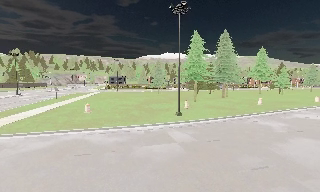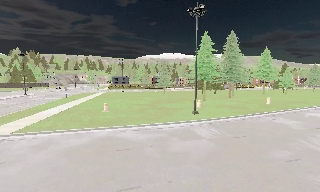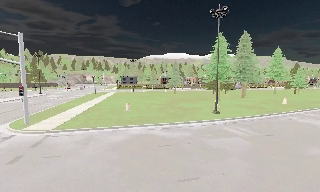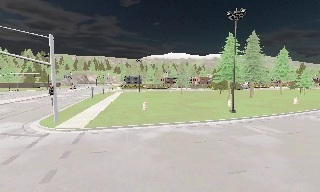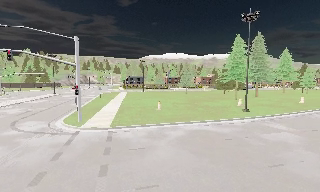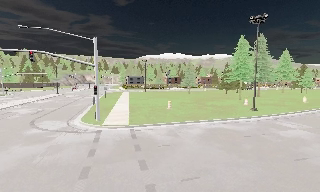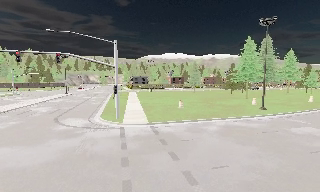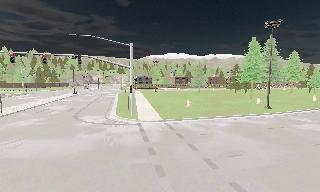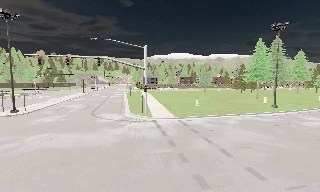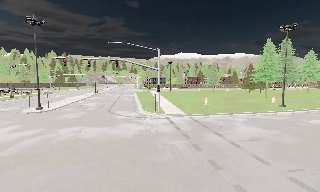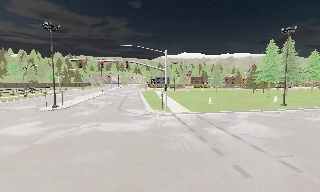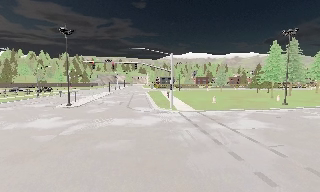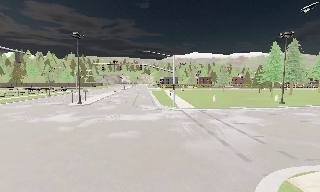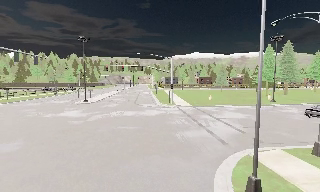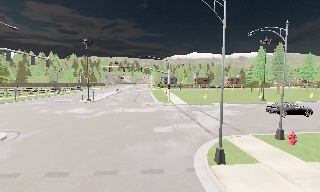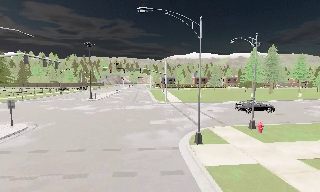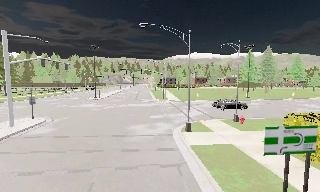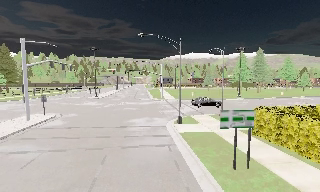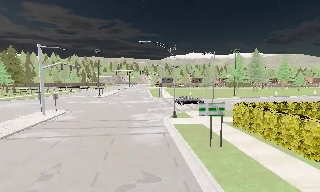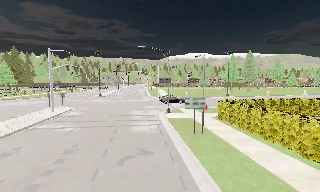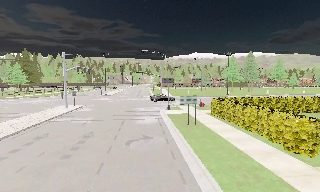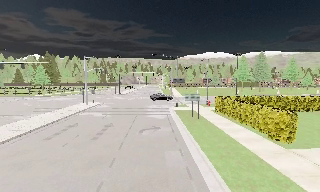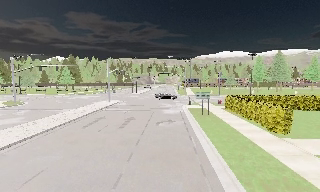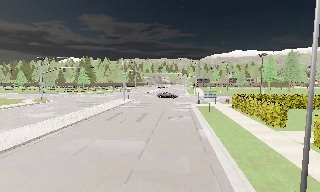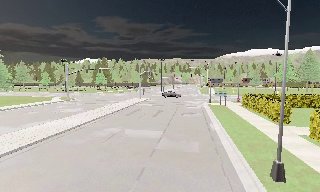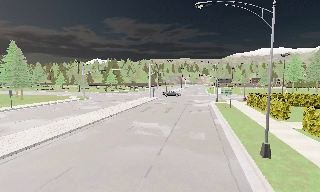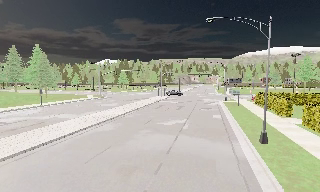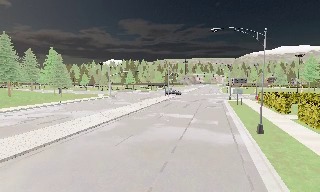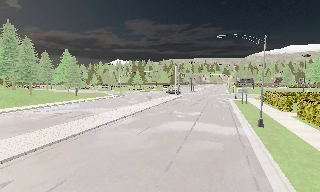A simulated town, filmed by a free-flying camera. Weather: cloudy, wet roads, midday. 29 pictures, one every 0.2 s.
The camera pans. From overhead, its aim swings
counterclockwise.
The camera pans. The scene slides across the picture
to the right.
0.0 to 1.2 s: The camera travels to its left, about 12 m, so close, fixed things drift to the right.
1.2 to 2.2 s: The camera travels backward and to its left, about 8 m, so what stands in front gets smaller.
2.2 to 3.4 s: The camera travels backward, about 14 m, so what stands in front gets smaller.
3.4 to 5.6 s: The scene slides to the right, as the camera pans about 30 degrees to its left. It travels backward, about 25 m, so what stands in front gets smaller.
The film runs backward here.
